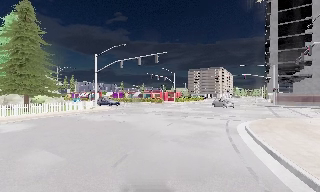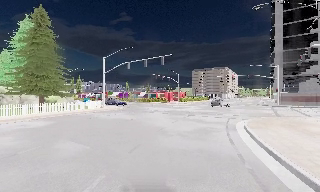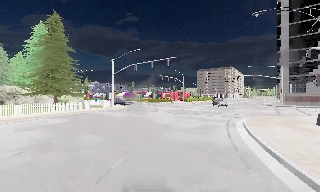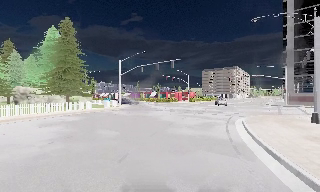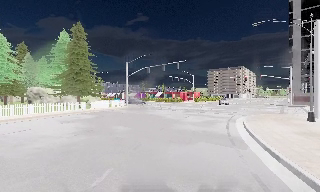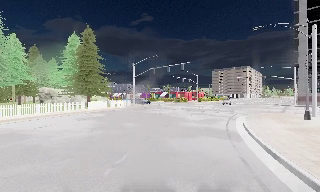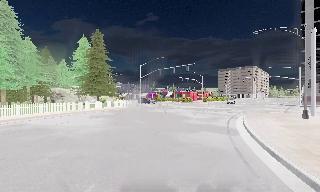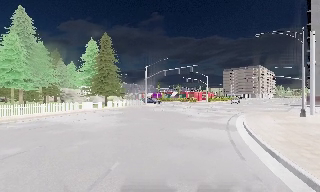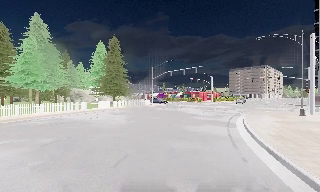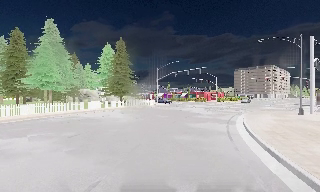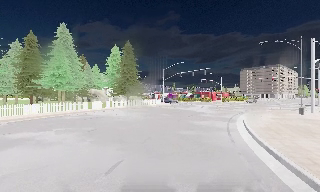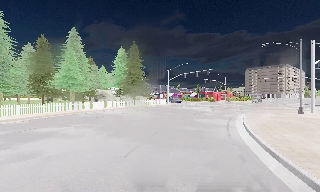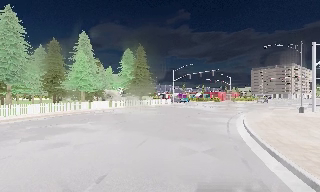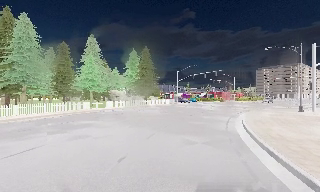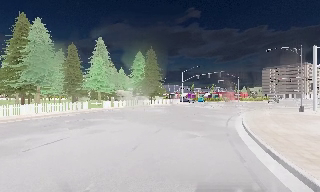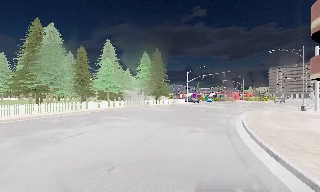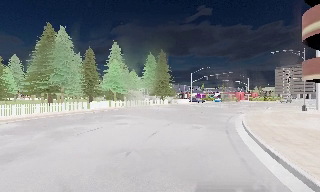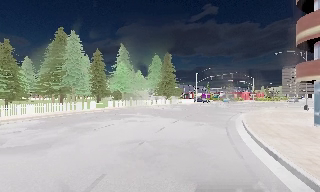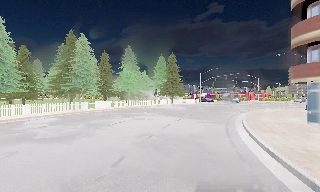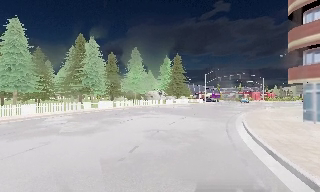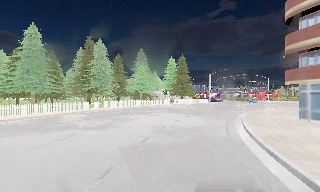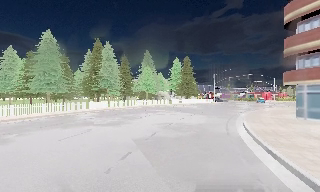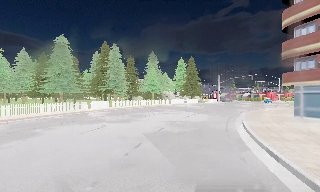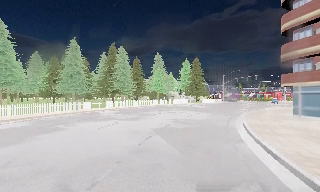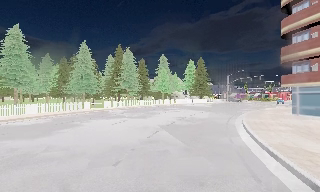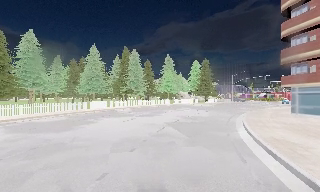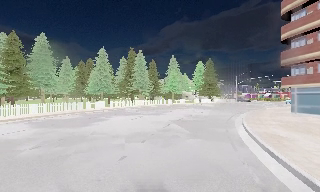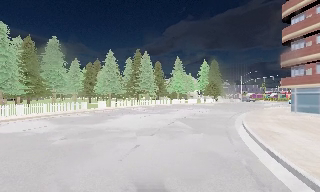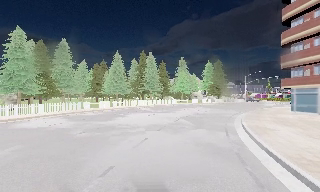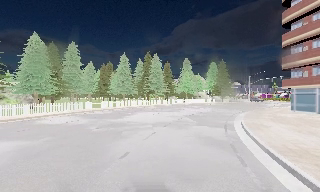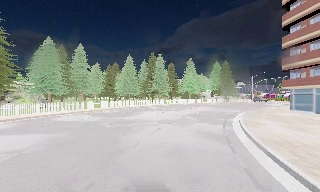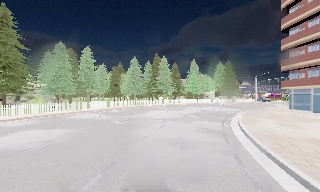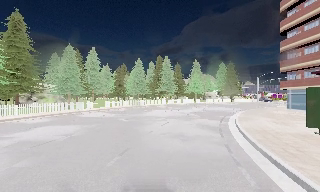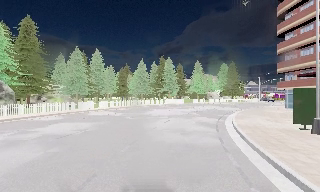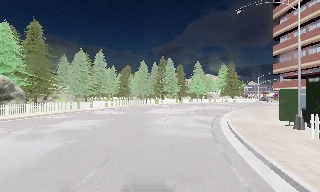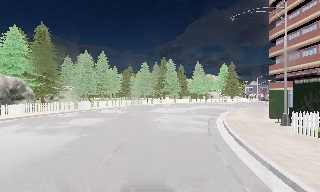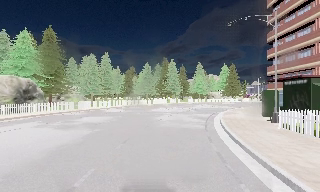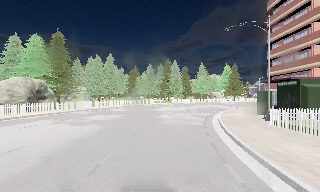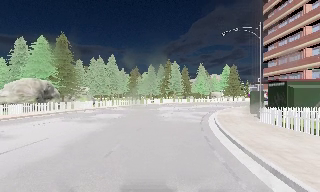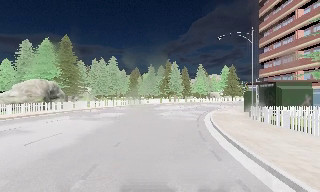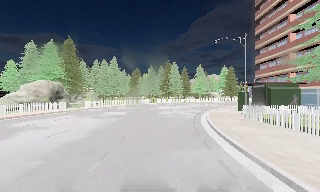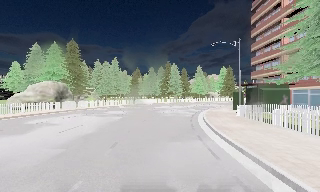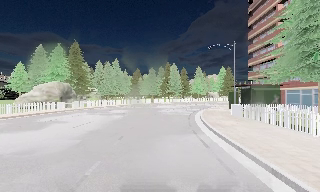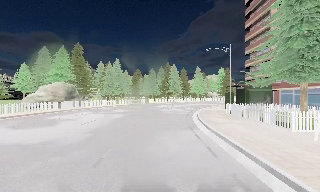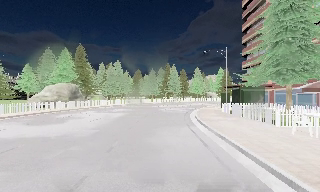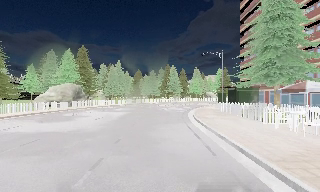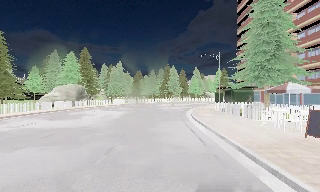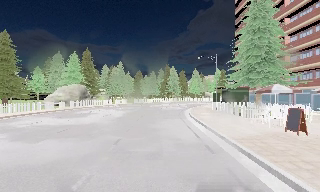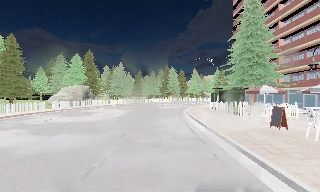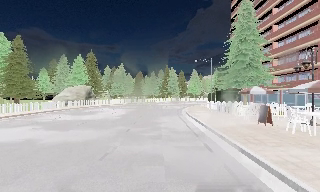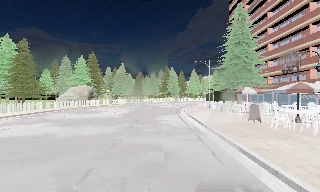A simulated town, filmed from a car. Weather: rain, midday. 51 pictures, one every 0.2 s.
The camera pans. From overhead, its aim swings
counterclockwise.
The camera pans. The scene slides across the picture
to the right.
0.0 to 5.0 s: The scene slides to the right, as the camera pans about 45 degrees to its left. It travels backward, about 25 m.
5.0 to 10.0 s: The camera pans to its left, which is counterclockwise from overhead, by about 15 degrees. It travels backward, about 25 m, so what stands in front gets smaller.
The film runs backward here.
